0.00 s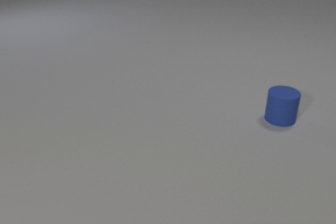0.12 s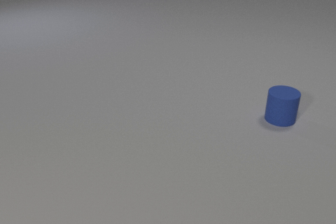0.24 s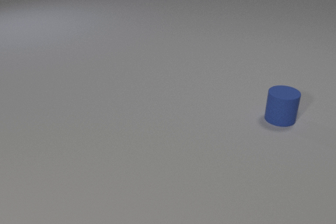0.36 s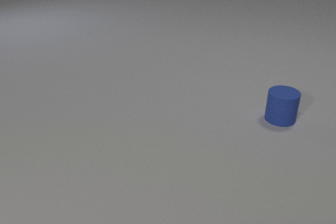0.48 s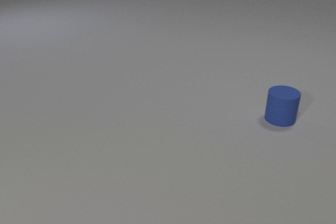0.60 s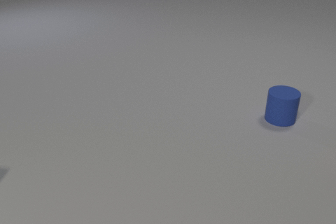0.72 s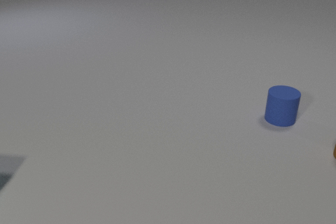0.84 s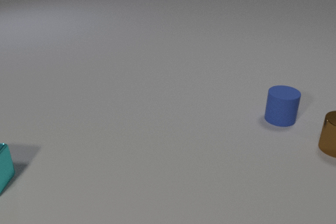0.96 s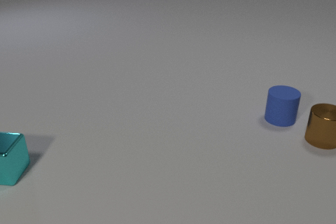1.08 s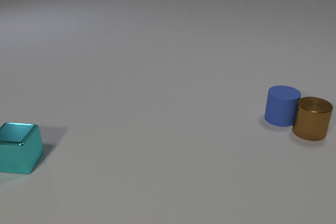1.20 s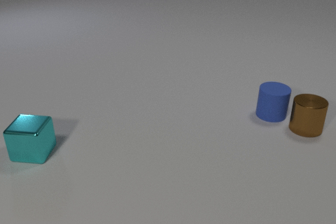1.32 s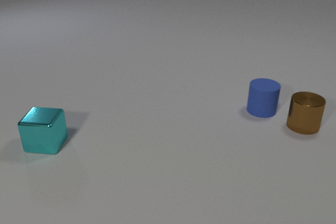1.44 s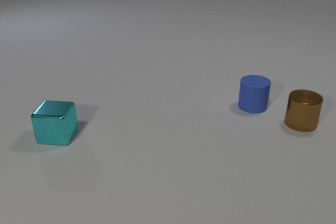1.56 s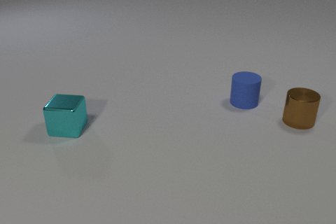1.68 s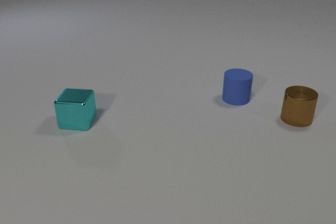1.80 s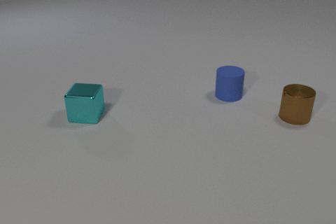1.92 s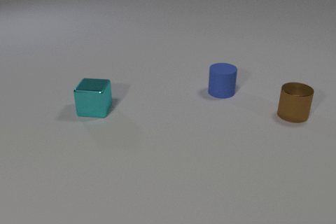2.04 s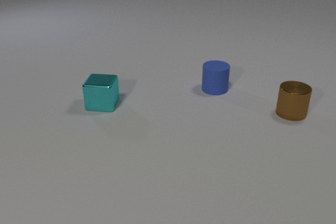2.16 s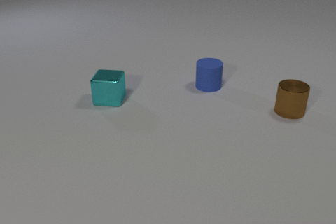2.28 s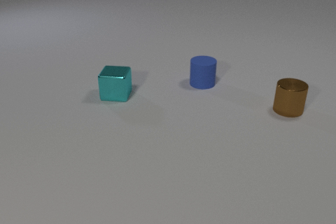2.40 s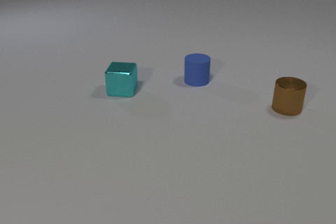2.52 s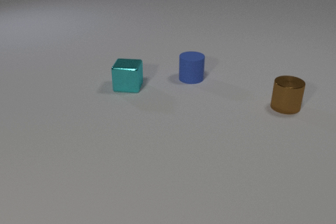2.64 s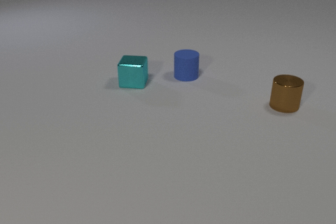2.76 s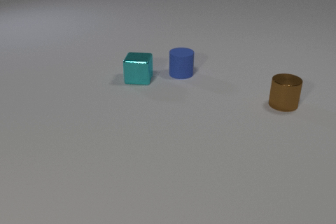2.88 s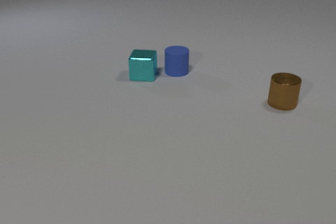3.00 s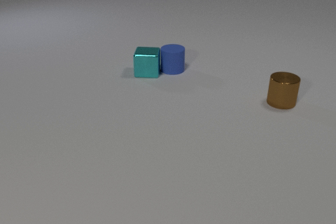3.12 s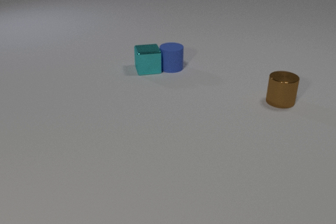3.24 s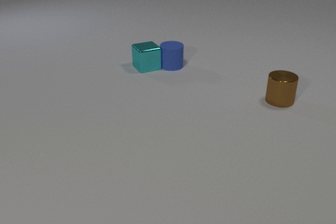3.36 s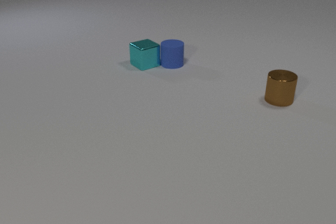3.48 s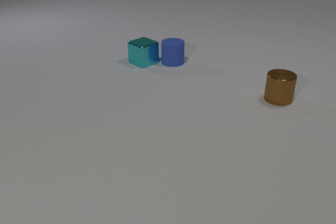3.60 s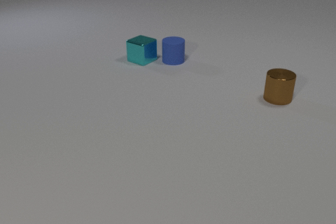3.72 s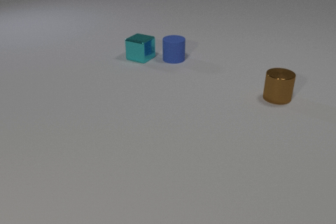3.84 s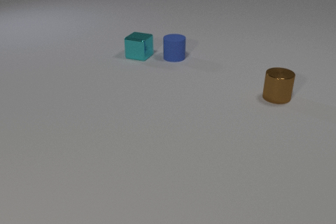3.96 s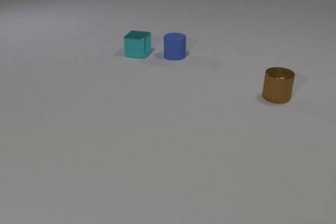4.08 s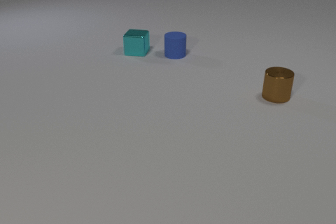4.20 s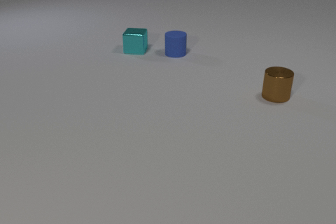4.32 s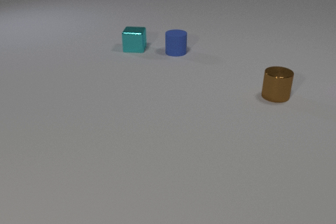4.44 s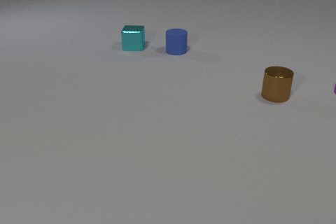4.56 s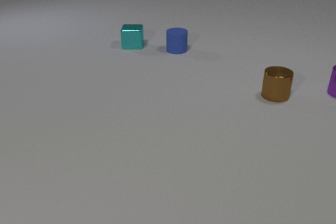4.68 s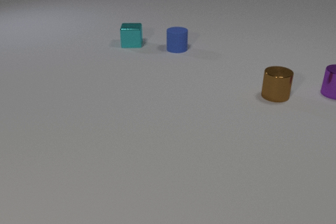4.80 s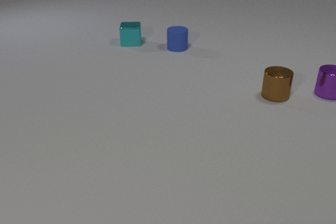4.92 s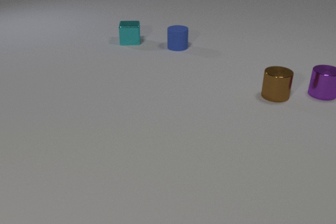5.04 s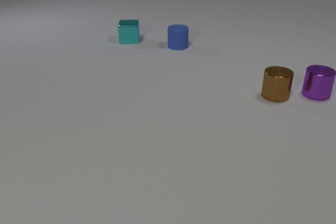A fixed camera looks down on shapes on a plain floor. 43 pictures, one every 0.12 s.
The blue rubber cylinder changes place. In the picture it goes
away from the camera.
The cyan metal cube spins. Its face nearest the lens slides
to the right.
0.00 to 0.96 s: The brown metal cylinder comes in at the right edge, slides to the left and away from the camera. The cyan metal cube comes in at the left edge, slides to the right and away from the camera.
0.96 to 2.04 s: The brown metal cylinder slides away from the camera and to the left. The blue rubber cylinder slides to the left and away from the camera. The cyan metal cube slides away from the camera and to the right. The brown metal cylinder and the blue rubber cylinder collide.
2.04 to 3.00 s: The brown metal cylinder slides away from the camera and to the left. The blue rubber cylinder slides away from the camera and to the left. The cyan metal cube slides away from the camera and to the right. The blue rubber cylinder and the cyan metal cube collide.
3.00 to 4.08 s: The brown metal cylinder slides away from the camera. The blue rubber cylinder slides away from the camera. The cyan metal cube slides away from the camera, spins so that its near face slides to the right, counterclockwise seen from above.
4.08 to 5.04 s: The blue rubber cylinder slides away from the camera. The purple metal cylinder comes in at the right edge, slides to the left and toward the camera. The cyan metal cube slides away from the camera.
What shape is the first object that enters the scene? cylinder.
Are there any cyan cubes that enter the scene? yes.
What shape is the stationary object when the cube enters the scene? cylinder.
